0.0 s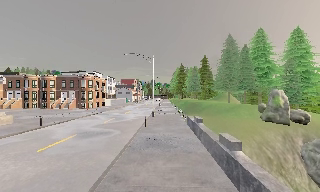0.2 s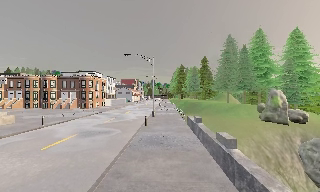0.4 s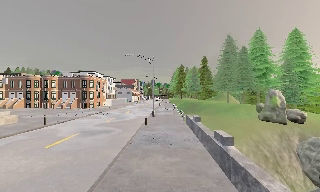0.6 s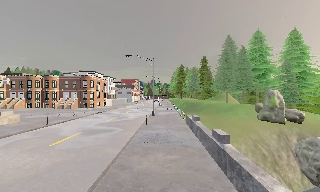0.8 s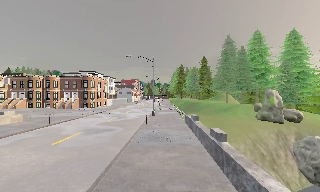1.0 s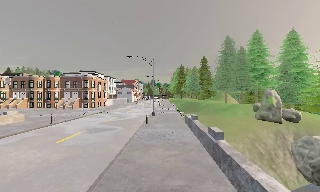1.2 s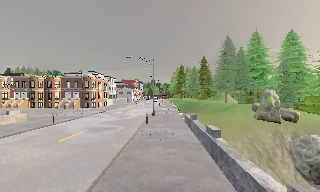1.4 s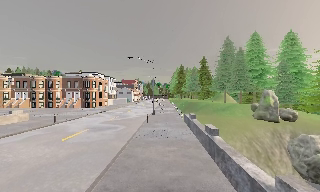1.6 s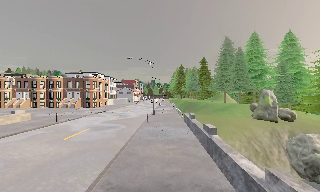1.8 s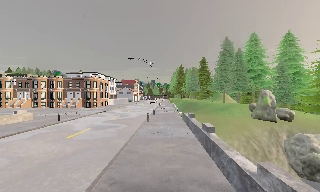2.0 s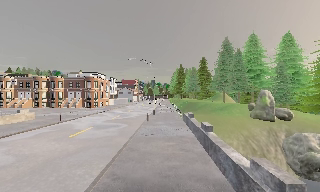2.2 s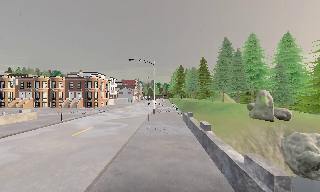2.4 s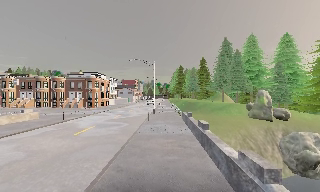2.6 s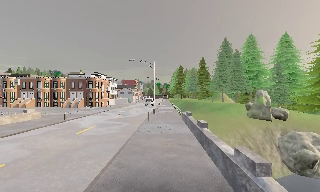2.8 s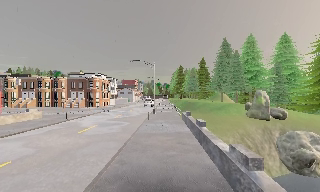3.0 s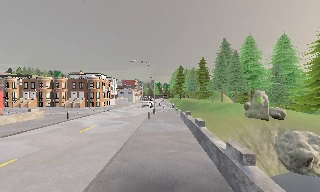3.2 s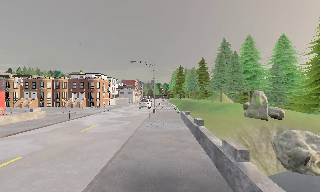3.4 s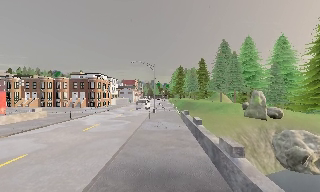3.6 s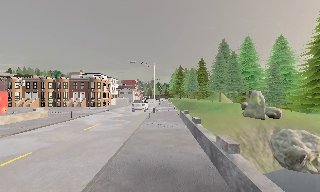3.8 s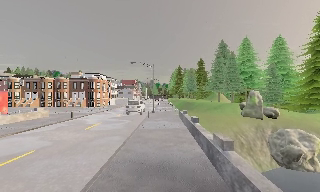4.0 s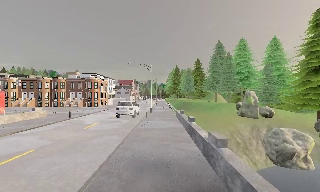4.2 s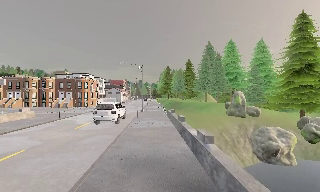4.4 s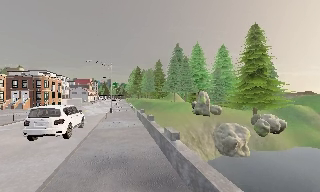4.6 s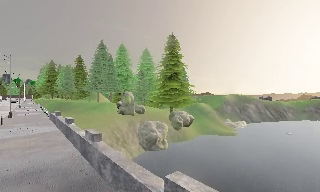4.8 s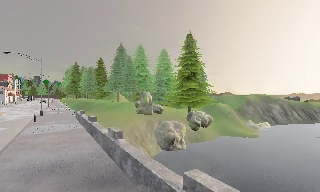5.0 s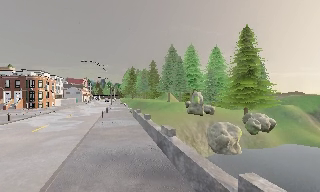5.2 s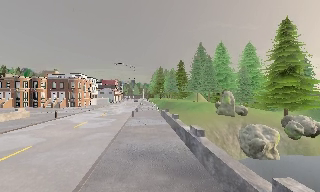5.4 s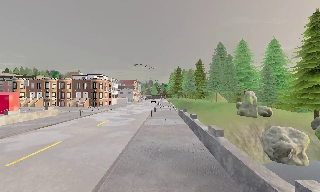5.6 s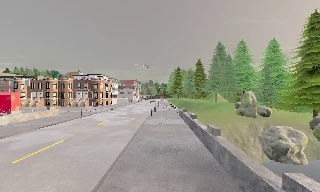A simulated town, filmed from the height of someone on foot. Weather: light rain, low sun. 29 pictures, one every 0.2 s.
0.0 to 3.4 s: The camera travels backward, about 4.5 m, so what stands in front gets smaller.
3.4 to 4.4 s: The scene slides to the left, as the camera pans about 15 degrees to its right. It travels backward, about 1.5 m, so what stands in front gets smaller.
4.4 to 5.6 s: The scene slides to the right, as the camera pans about 15 degrees to its left. It travels backward, about 1 m, so what stands in front gets smaller.
The film runs backward here.
